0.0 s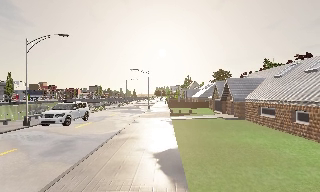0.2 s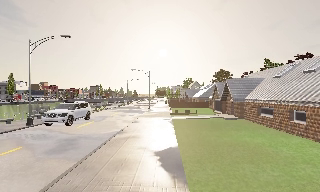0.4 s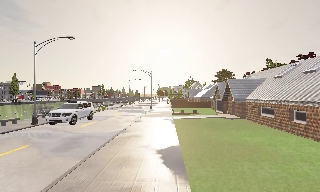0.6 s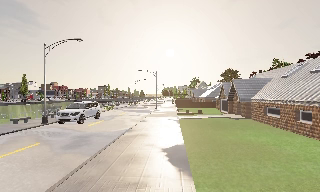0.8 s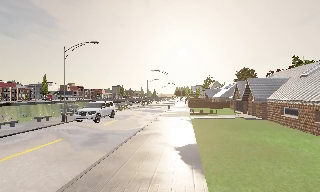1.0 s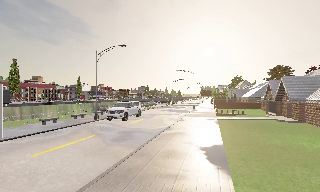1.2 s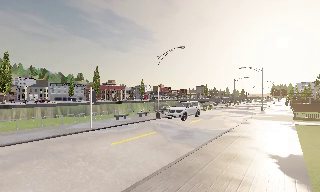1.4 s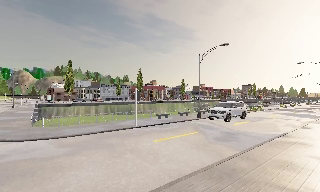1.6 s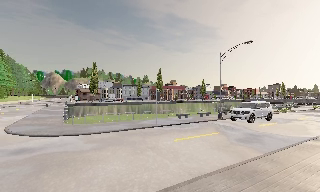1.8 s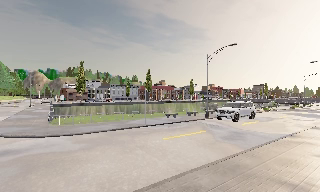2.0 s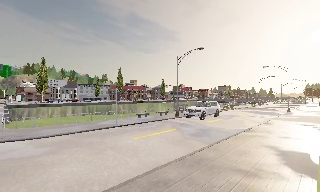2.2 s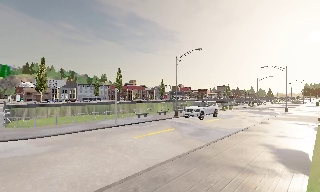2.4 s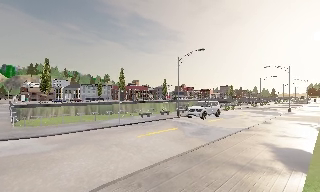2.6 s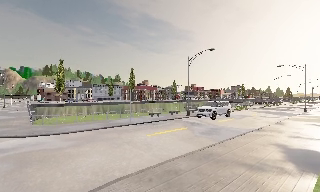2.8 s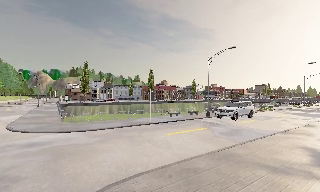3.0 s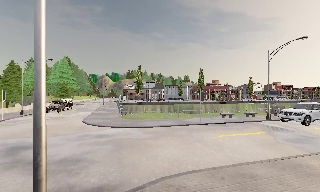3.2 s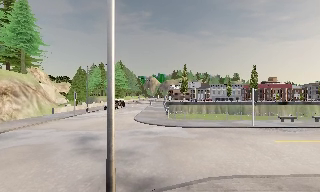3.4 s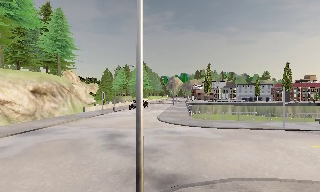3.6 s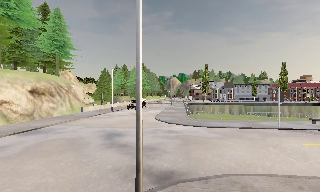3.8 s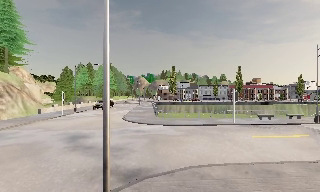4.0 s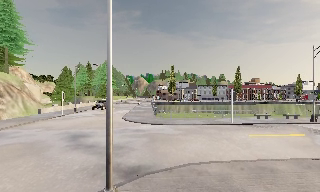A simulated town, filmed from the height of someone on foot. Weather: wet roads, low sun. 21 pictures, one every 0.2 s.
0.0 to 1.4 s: The camera pans to its left, which is counterclockwise from overhead, by about 50 degrees. It travels backward, about 1.5 m.
1.4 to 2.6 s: The camera travels backward, about 1.5 m, so what stands in front gets smaller.
2.6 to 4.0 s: The scene slides to the right, as the camera pans about 35 degrees to its left. It travels backward, about 1.5 m.
The film runs backward here.
